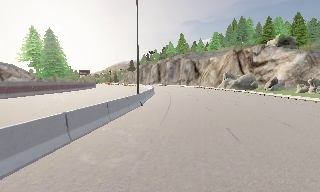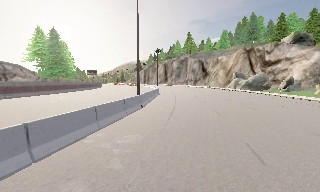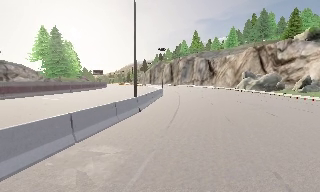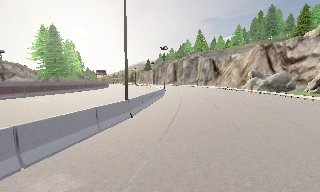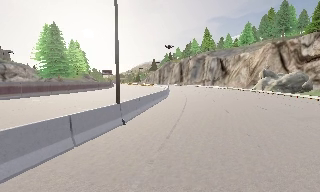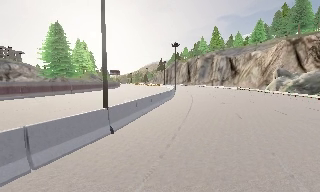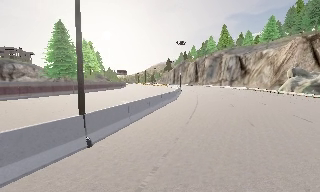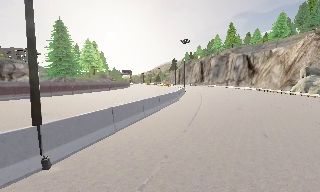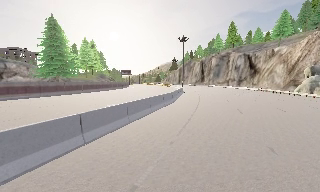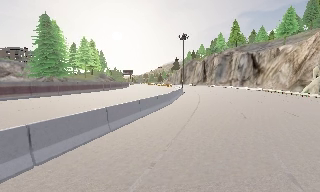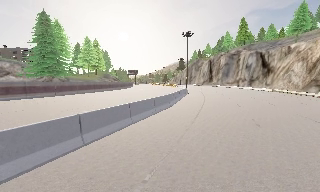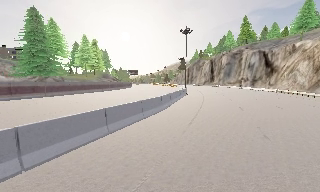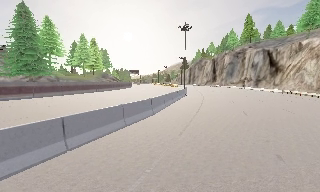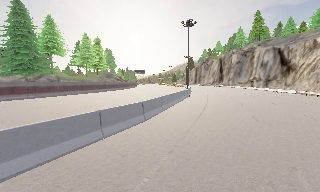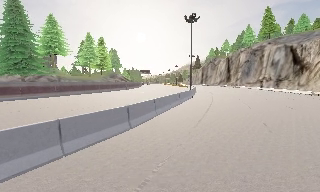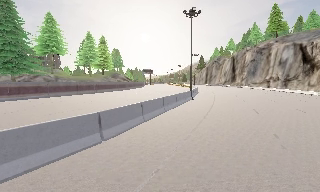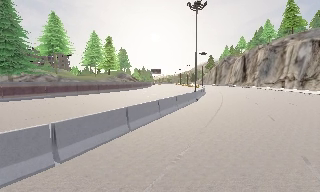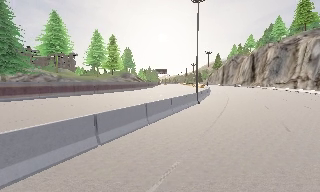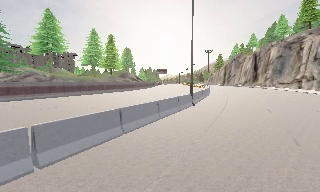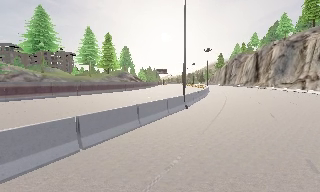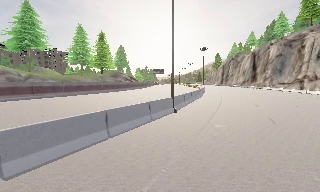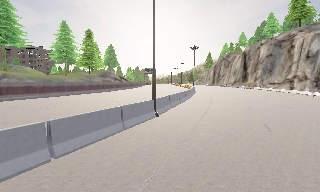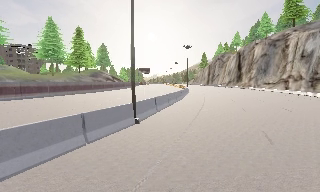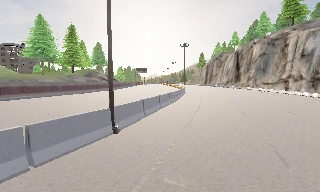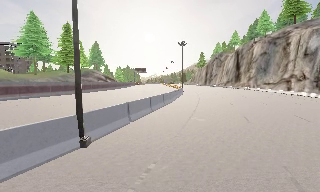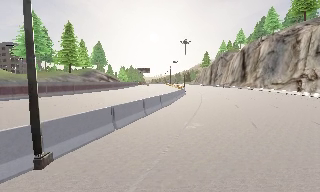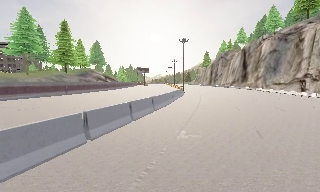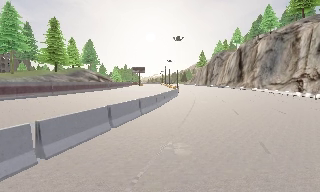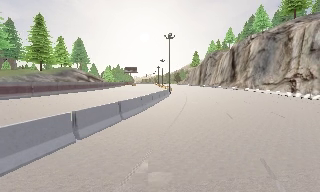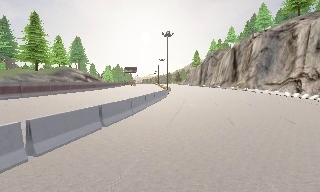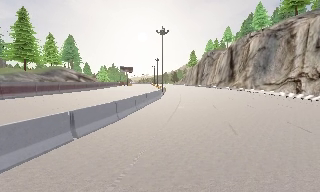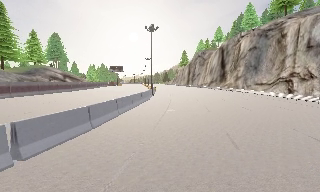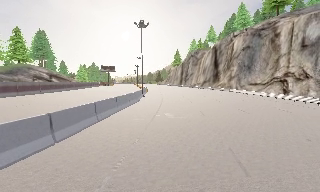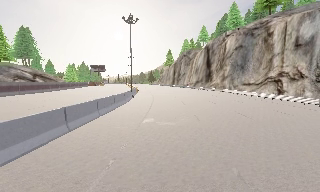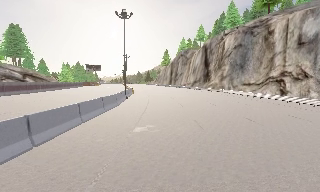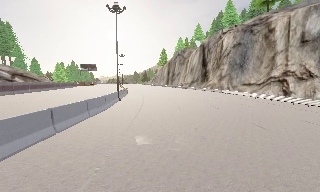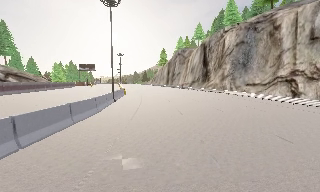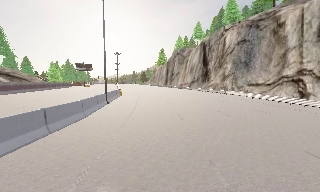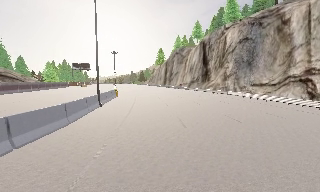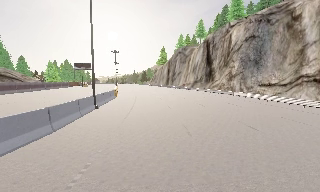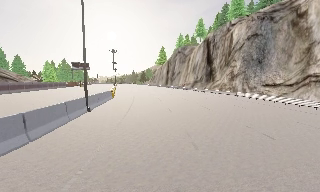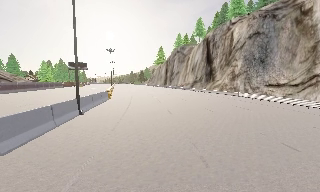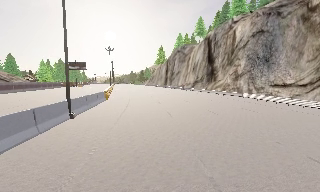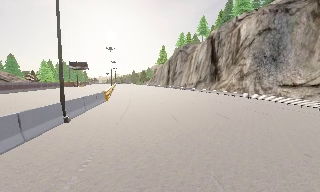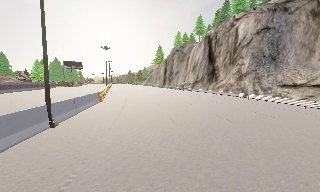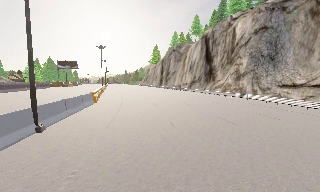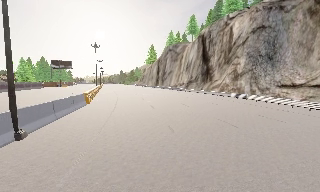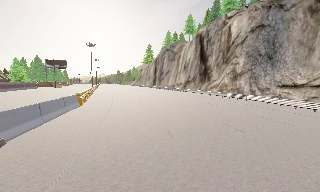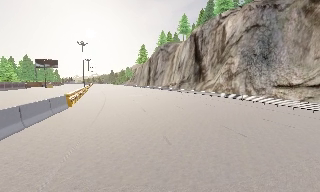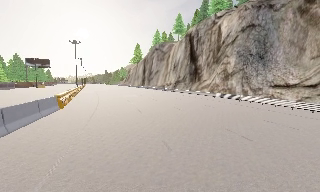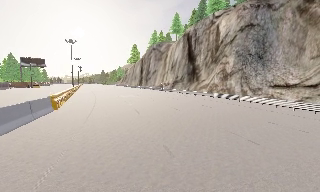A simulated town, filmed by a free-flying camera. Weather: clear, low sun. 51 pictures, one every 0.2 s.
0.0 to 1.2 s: The camera pans to its left, which is counterclockwise from overhead, by about 15 degrees. It travels forward, about 11 m, so what stands in front looms larger.
1.2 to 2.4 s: The camera travels forward and to its right, about 11 m, so what stands in front looms larger.
2.4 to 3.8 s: The camera pans to its left, which is counterclockwise from overhead, by about 15 degrees. It travels forward and to its right, about 14 m, so what stands in front looms larger.
3.8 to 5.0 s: The camera travels forward and to its right, about 11 m, so what stands in front looms larger.
5.0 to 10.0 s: The scene slides to the left, as the camera pans about 25 degrees to its right. It travels forward, about 35 m, so what stands in front looms larger. It loses speed.
The film runs forward here.
